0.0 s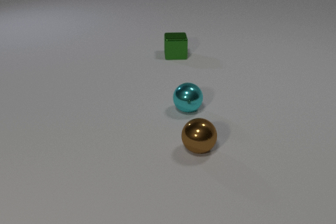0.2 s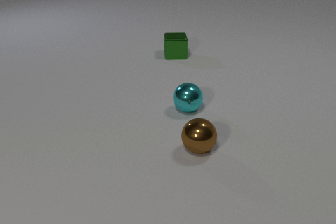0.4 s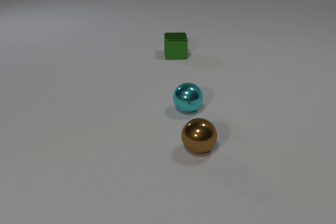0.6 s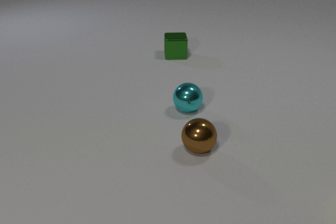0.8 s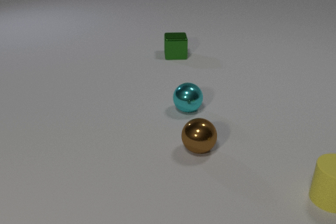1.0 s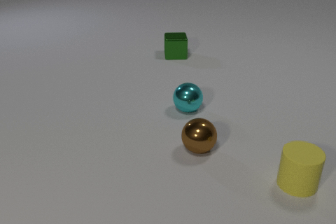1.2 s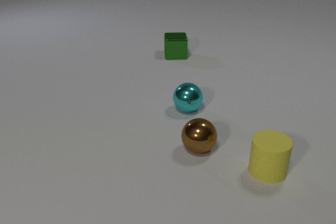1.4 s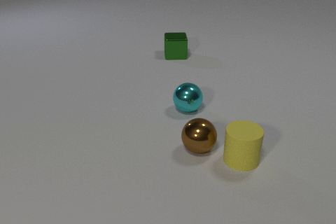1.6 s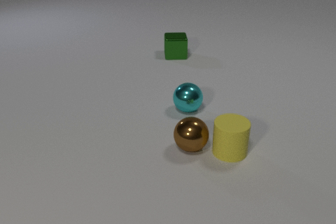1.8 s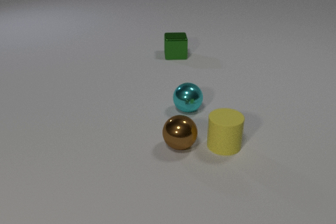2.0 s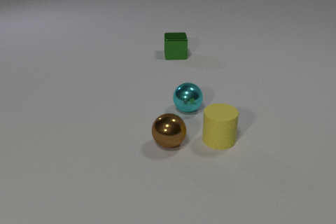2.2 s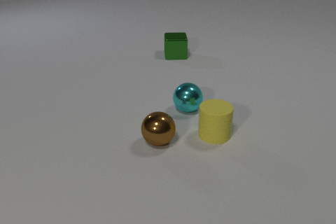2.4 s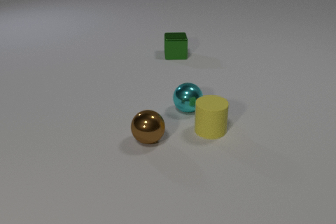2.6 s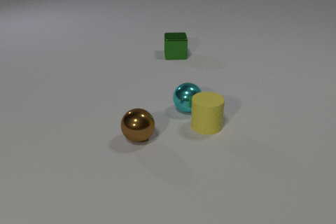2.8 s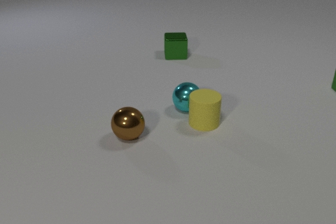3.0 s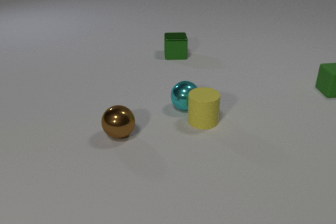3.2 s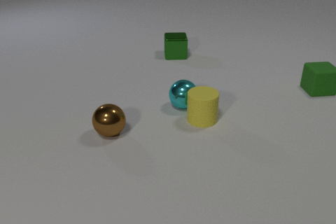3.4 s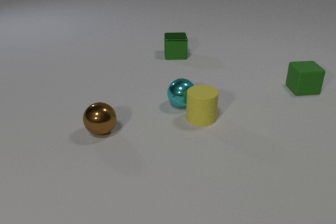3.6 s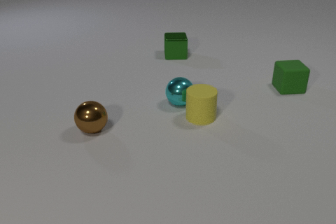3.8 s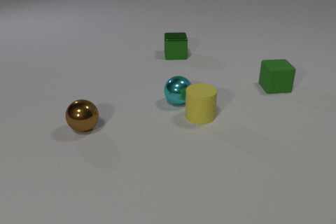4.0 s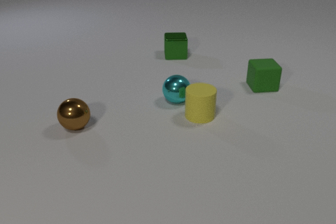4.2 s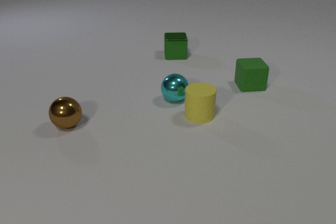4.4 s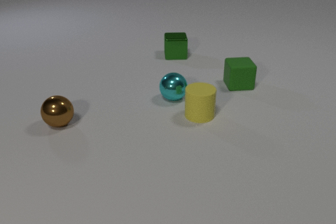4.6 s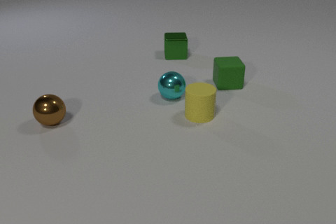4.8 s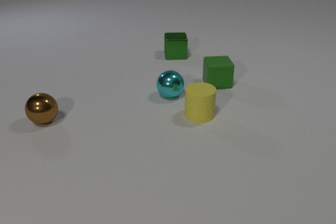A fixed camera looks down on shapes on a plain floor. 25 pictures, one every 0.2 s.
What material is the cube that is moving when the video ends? rubber.
How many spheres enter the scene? 0.
Are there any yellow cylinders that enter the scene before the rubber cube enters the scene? yes.
0.0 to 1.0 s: The yellow rubber cylinder comes in at the right edge, slides to the left.
1.0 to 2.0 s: The yellow rubber cylinder slides to the left and away from the camera. The brown metal sphere rolls to the left. The yellow rubber cylinder and the brown metal sphere collide.
2.0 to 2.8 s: The yellow rubber cylinder slides away from the camera and to the left. The brown metal sphere rolls to the left. The green rubber cube comes in at the right edge. The yellow rubber cylinder and the cyan metal sphere collide.
2.8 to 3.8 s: The yellow rubber cylinder slides away from the camera. The brown metal sphere rolls to the left and away from the camera. The cyan metal sphere rolls away from the camera and to the left. The green rubber cube slides to the left.
3.8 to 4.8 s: The brown metal sphere rolls to the left and away from the camera. The cyan metal sphere rolls away from the camera and to the left. The green rubber cube slides to the left.
